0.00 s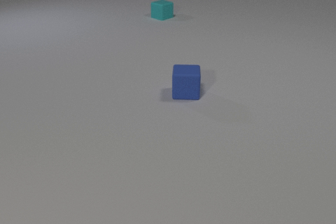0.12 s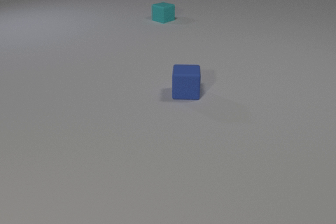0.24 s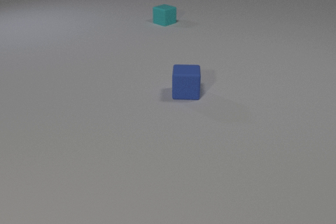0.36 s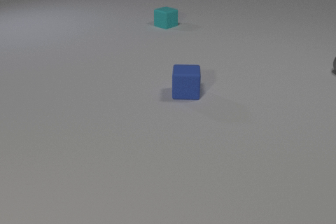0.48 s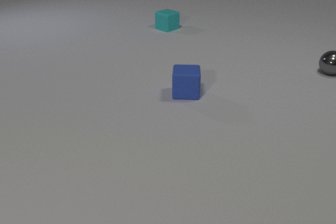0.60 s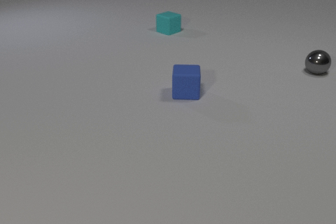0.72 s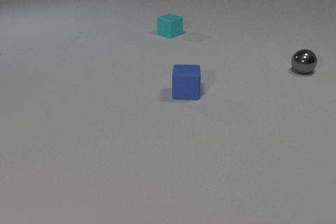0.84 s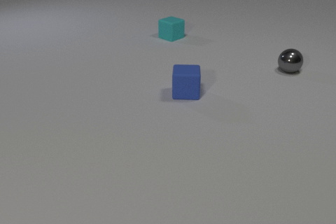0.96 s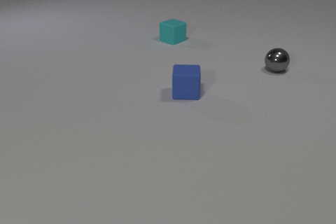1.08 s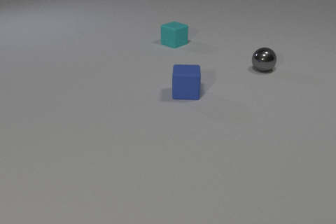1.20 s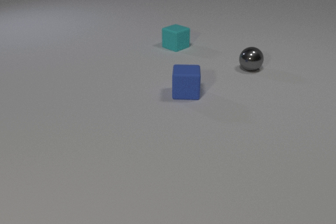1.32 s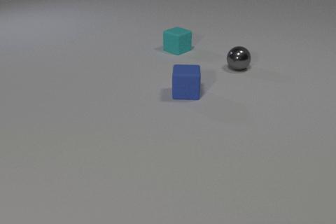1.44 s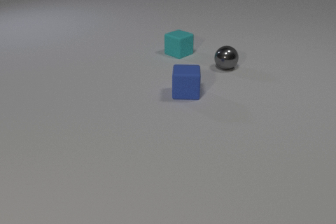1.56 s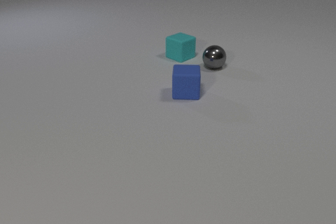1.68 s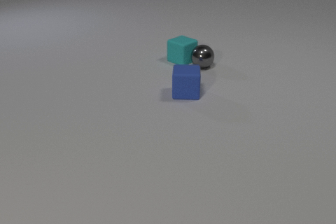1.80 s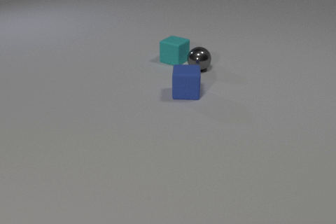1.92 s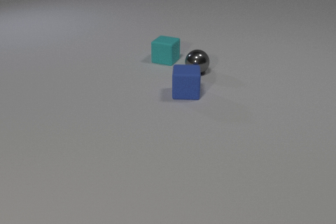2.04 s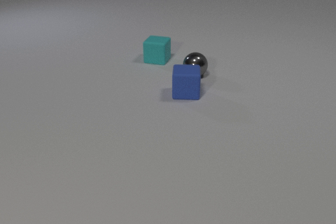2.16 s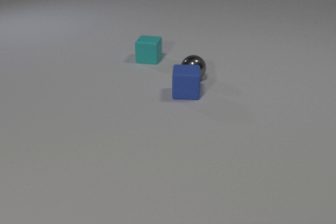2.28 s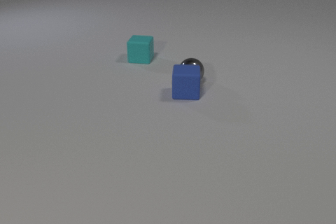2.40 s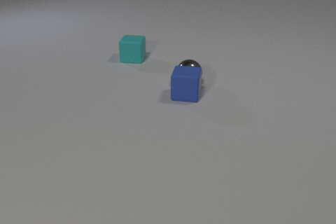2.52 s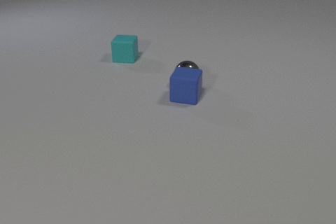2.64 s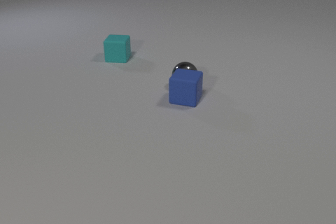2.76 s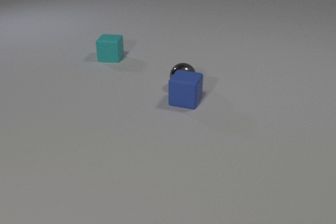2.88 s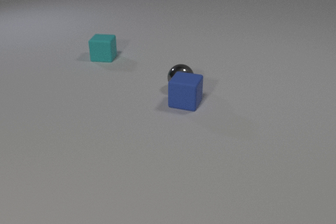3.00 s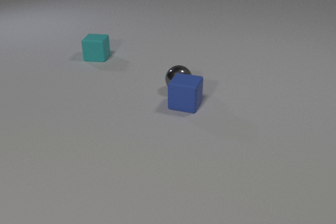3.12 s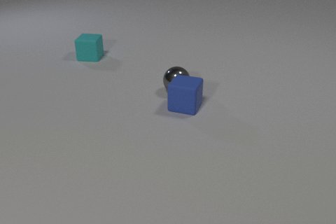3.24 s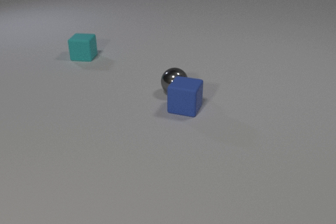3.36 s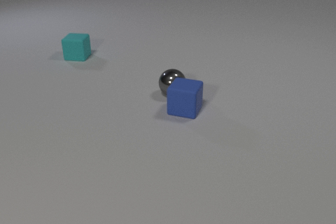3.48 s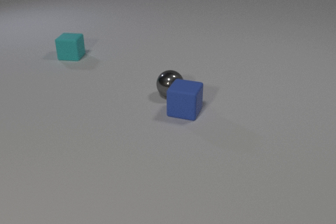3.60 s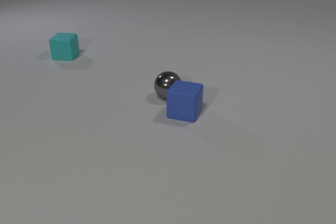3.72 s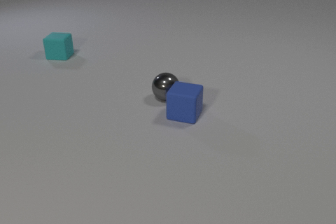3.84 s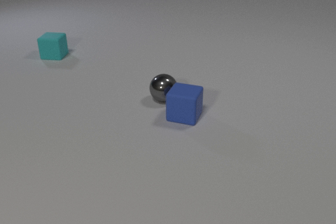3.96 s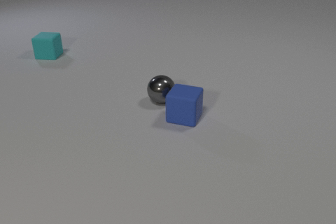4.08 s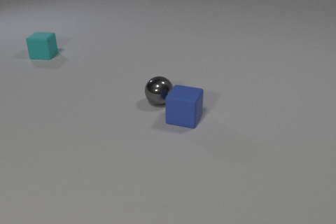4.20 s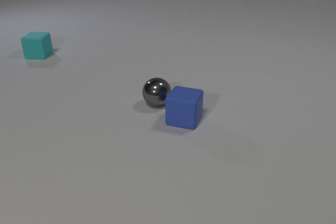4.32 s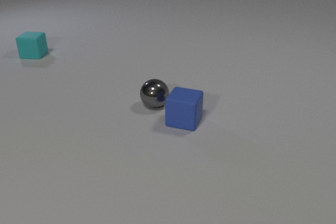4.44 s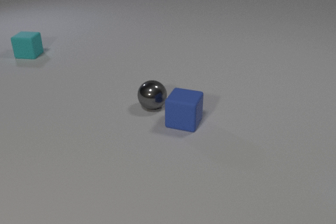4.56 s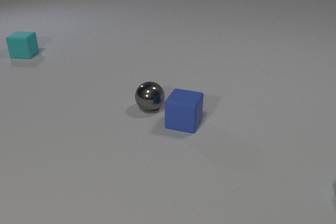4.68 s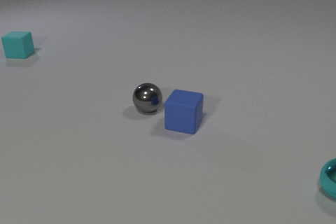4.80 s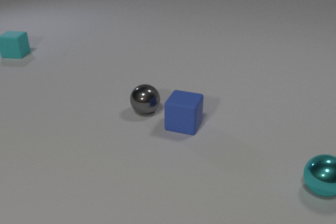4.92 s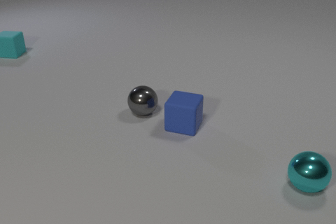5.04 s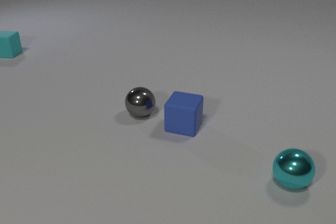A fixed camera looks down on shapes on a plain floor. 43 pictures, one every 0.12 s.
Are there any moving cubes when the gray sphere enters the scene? yes.
How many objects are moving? 4.
What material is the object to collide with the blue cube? metal.
0.00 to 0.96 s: The gray metal sphere comes in at the right edge, rolls to the left. The cyan rubber cube slides toward the camera.
0.96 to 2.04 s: The gray metal sphere rolls to the left. The cyan rubber cube slides toward the camera, spins counterclockwise seen from above by about 30 degrees, its near face sliding to the right. The gray metal sphere and the cyan rubber cube collide.
2.04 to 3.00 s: The gray metal sphere rolls toward the camera and to the left. The cyan rubber cube slides to the left. The blue rubber cube slides toward the camera. The gray metal sphere and the blue rubber cube collide.
3.00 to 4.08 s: The gray metal sphere rolls toward the camera and to the left. The cyan rubber cube slides to the left. The blue rubber cube slides toward the camera.
4.08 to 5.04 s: The gray metal sphere rolls toward the camera and to the left. The cyan rubber cube slides to the left and away from the camera. The blue rubber cube slides toward the camera. The cyan metal sphere comes in at the right edge, rolls to the left.
